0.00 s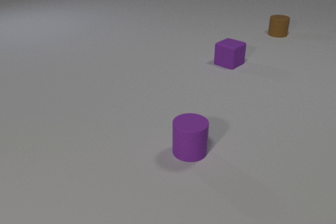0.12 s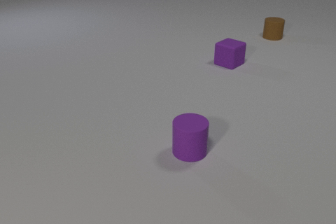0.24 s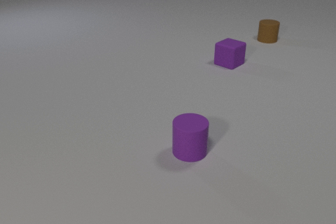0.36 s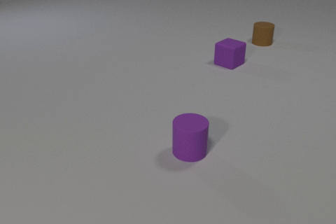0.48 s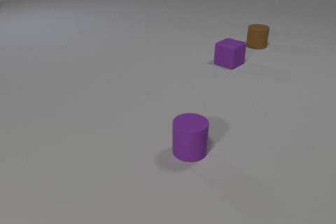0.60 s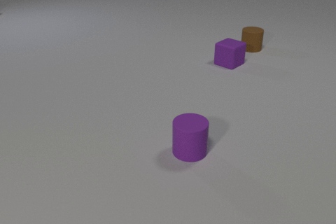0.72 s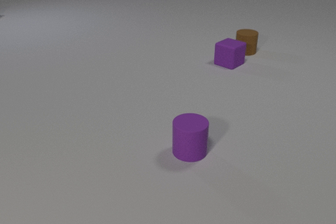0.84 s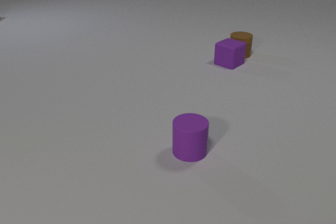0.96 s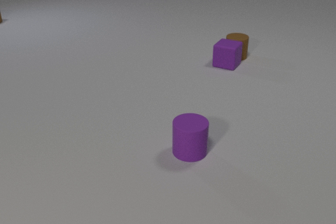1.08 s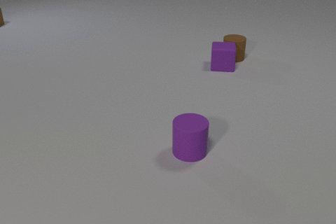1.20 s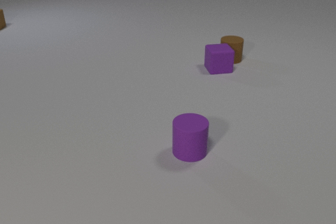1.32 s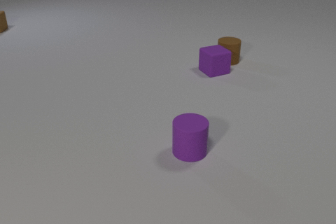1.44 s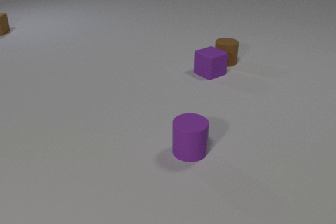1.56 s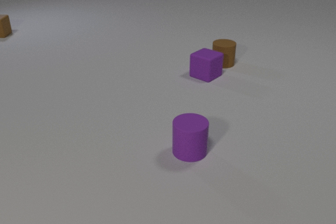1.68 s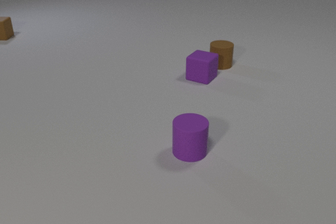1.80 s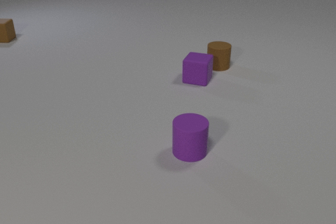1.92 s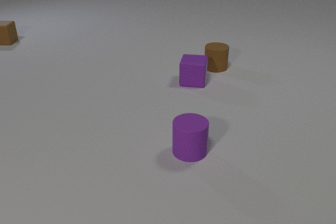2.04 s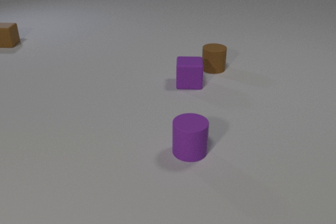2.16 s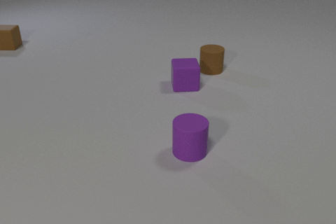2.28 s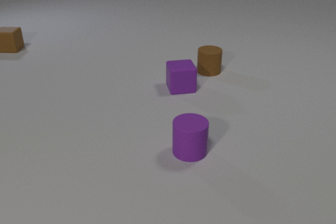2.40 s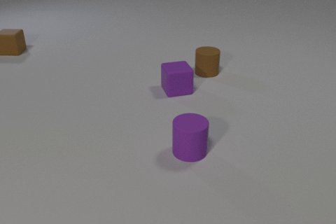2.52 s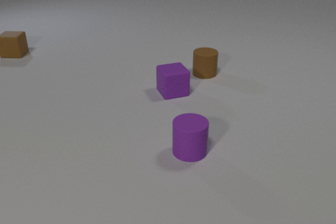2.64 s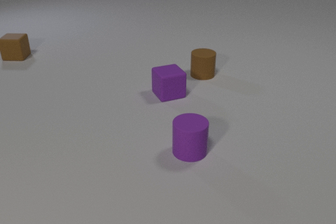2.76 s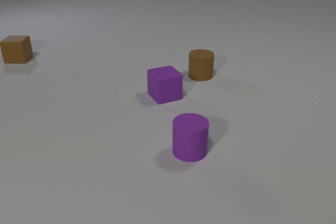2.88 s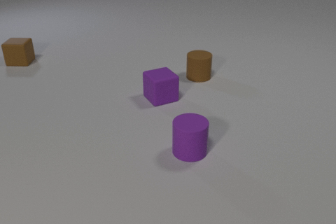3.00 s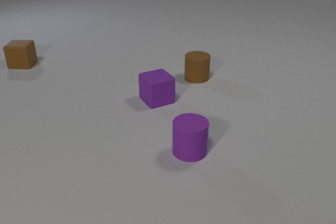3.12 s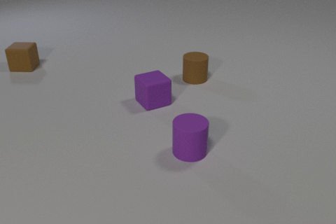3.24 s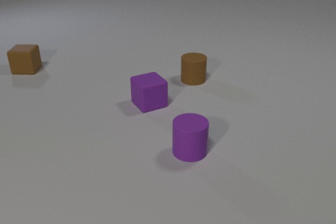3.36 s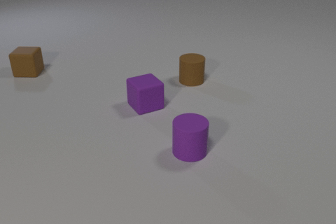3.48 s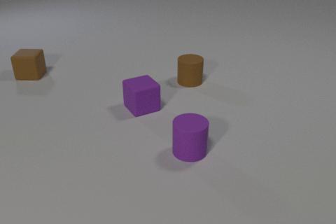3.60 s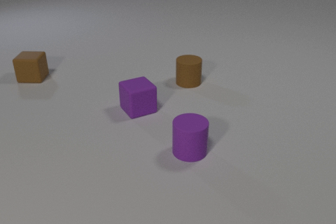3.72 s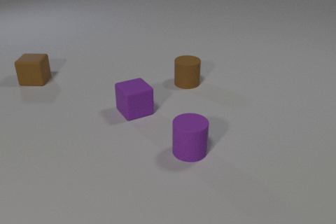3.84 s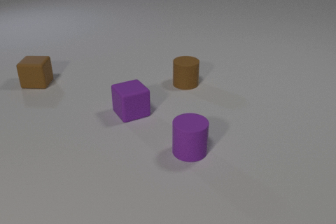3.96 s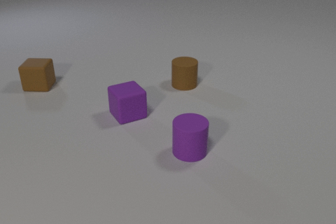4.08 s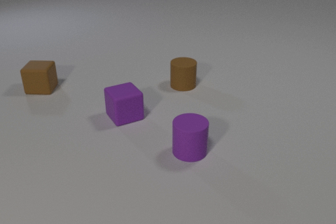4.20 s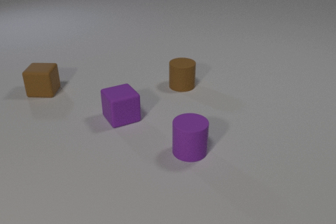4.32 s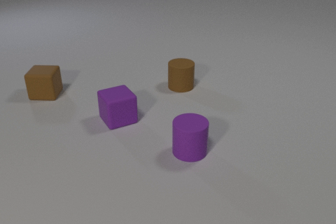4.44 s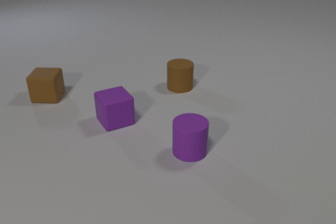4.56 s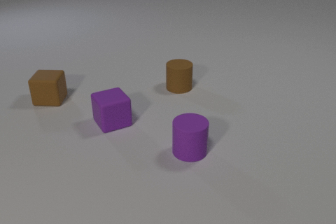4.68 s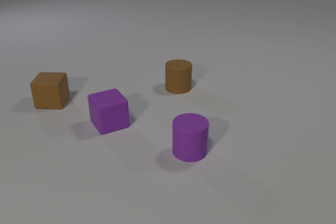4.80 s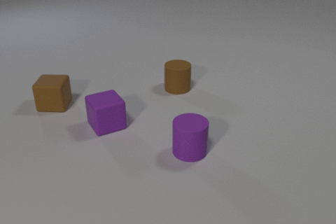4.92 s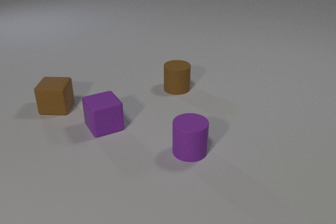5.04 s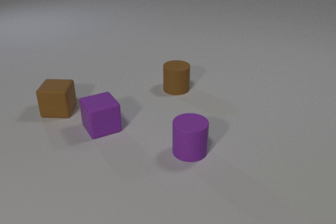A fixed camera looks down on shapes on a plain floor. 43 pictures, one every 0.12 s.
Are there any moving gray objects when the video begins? no.
How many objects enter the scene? 1.
How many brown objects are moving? 2.
0.00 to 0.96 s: The brown rubber cylinder slides toward the camera and to the left. The brown rubber cube comes in at the left edge, slides toward the camera. The brown rubber cylinder and the purple rubber cube collide.
0.96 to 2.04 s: The brown rubber cylinder slides toward the camera and to the left. The purple rubber cube slides toward the camera and to the left, spins so that its near face slides to the right, counterclockwise seen from above. The brown rubber cube slides toward the camera.
2.04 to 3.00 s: The brown rubber cylinder slides toward the camera and to the left. The purple rubber cube slides toward the camera and to the left, spins counterclockwise seen from above by about 30 degrees, its near face sliding to the right. The brown rubber cube slides toward the camera.
3.00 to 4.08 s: The brown rubber cylinder slides toward the camera and to the left. The purple rubber cube slides to the left and toward the camera. The brown rubber cube slides toward the camera.
4.08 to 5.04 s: The brown rubber cylinder slides toward the camera and to the left. The purple rubber cube slides to the left and toward the camera. The brown rubber cube slides toward the camera.
